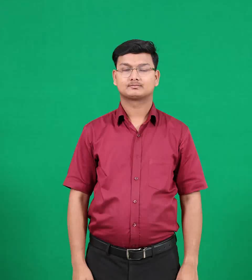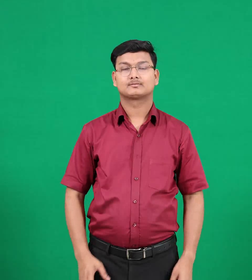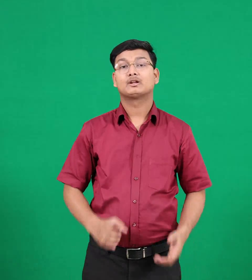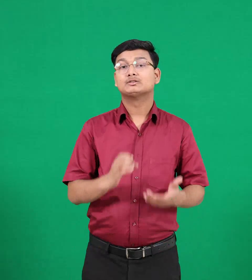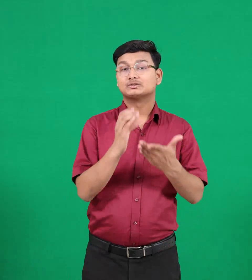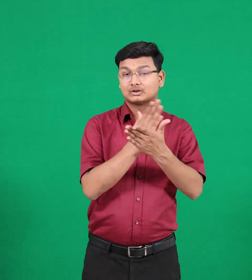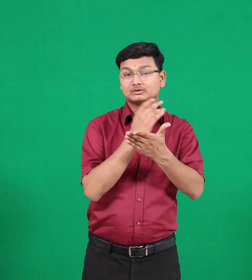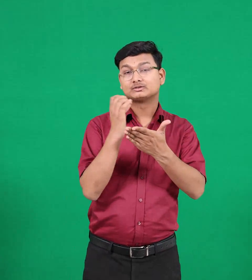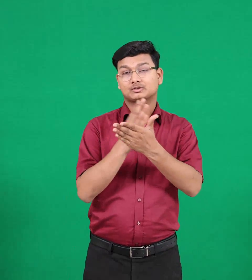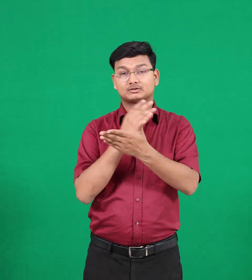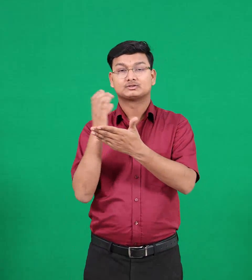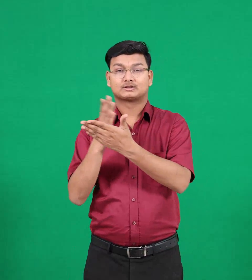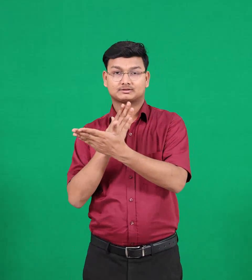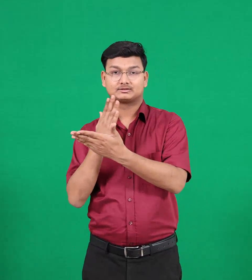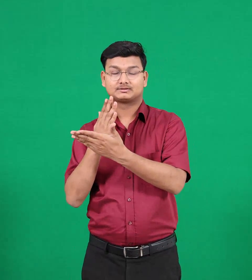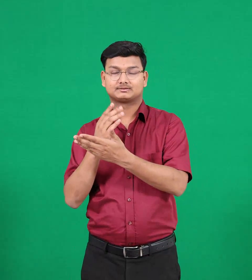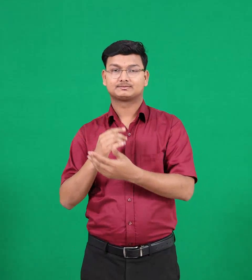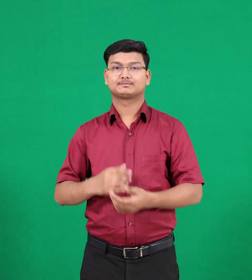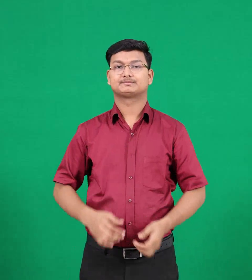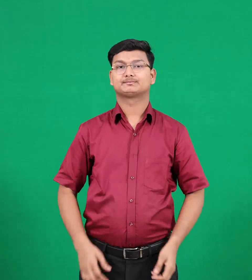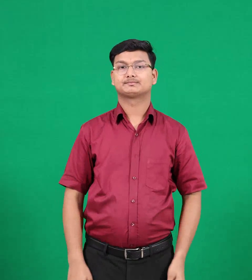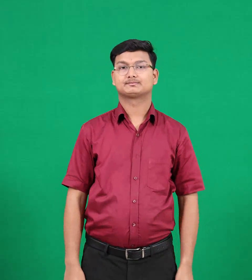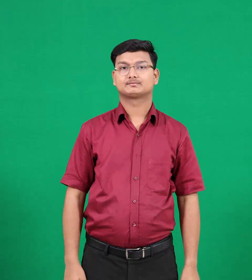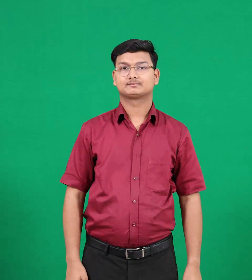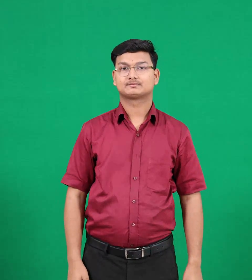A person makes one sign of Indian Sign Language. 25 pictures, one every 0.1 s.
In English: chapters
